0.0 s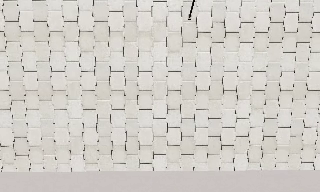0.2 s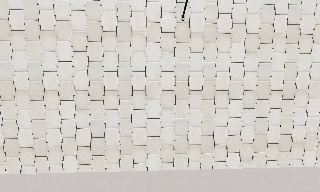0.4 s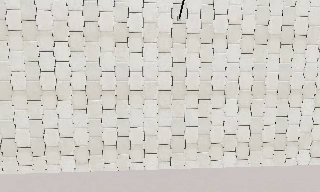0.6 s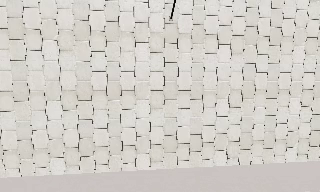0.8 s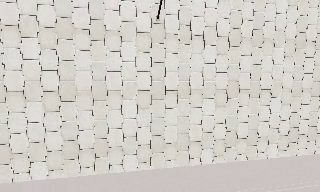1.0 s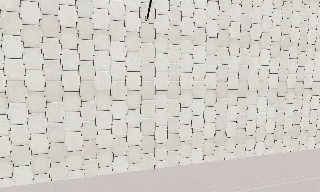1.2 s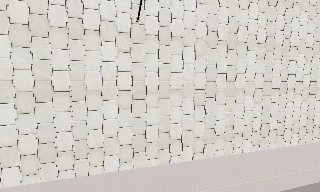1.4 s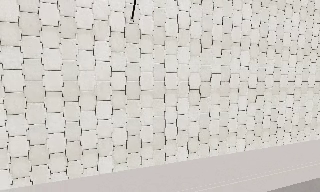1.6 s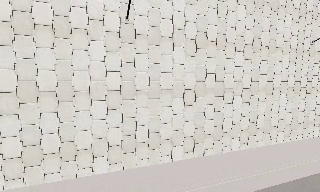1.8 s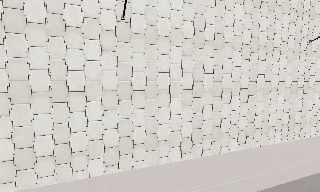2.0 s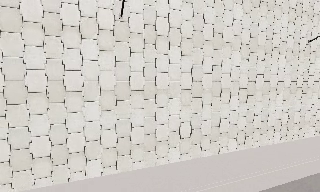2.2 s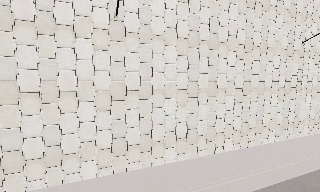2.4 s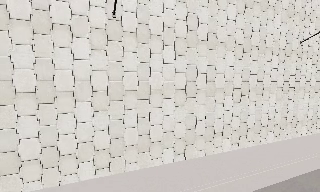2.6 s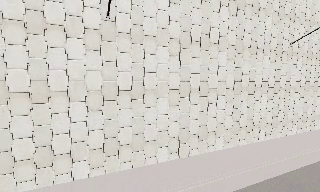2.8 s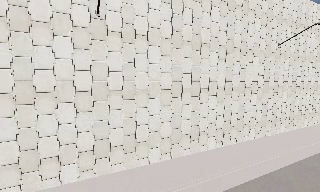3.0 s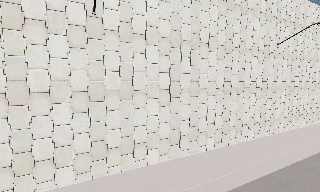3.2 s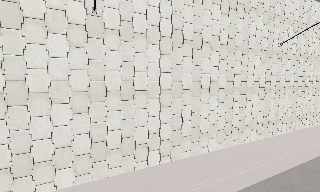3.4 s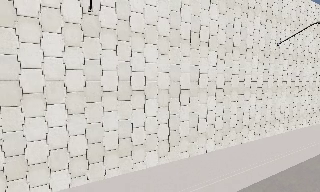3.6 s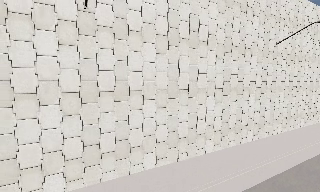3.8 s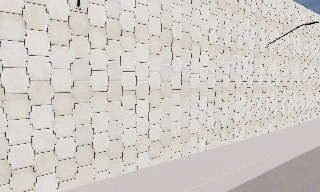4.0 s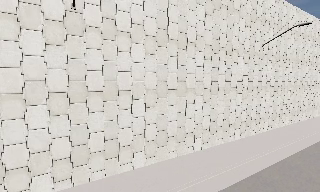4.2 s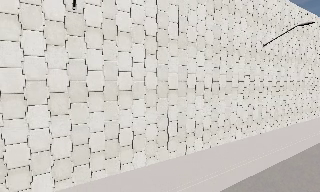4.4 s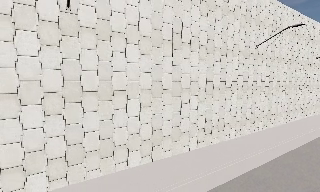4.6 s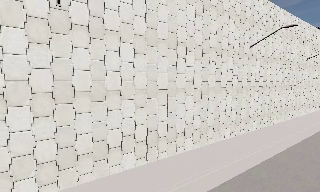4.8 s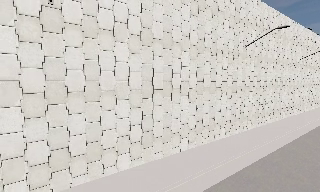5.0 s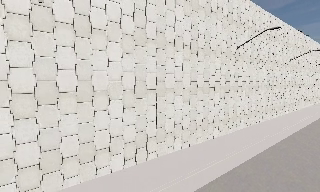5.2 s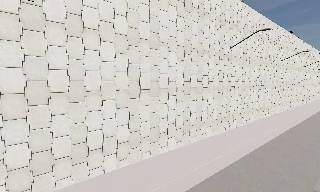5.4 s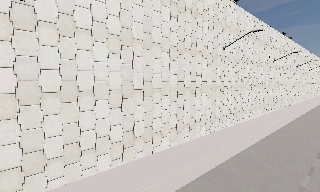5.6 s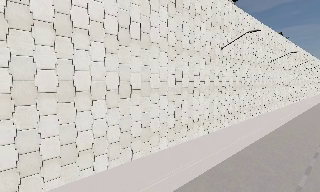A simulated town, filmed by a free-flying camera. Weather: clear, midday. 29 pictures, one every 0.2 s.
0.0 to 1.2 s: The camera swings to its right by about 15 degrees, and the scene slides to the left.
1.2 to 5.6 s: The camera swings to its right by about 25 degrees, and the scene slides to the left. It travels to its right and forward, about 1 m, so close, fixed things drift to the left.
The film runs backward here.
